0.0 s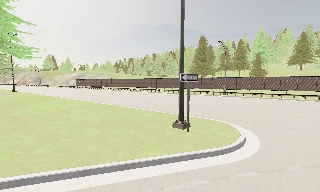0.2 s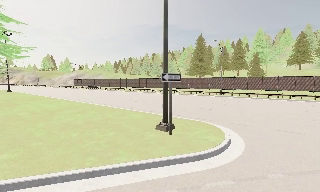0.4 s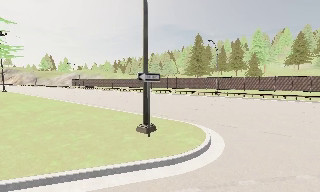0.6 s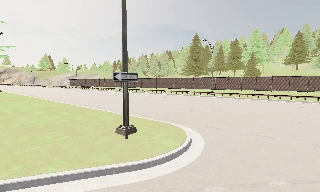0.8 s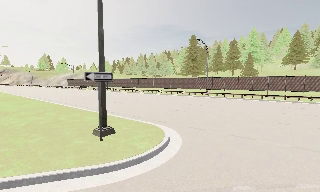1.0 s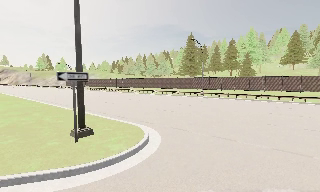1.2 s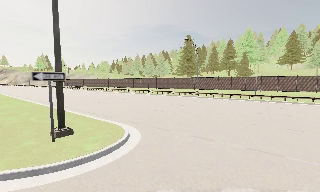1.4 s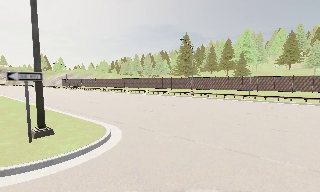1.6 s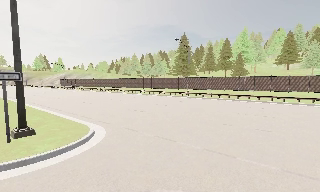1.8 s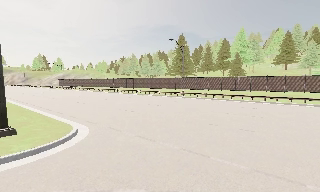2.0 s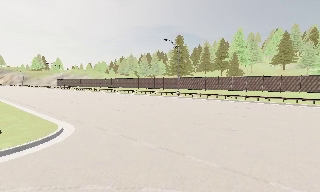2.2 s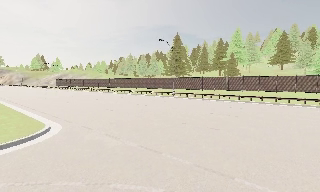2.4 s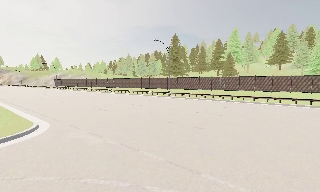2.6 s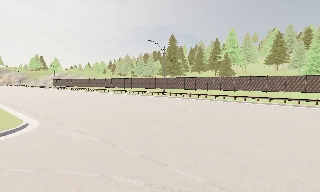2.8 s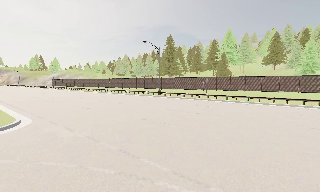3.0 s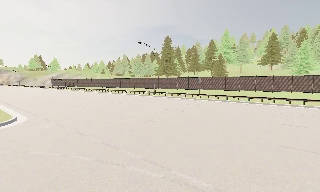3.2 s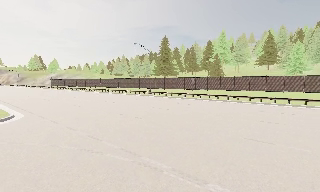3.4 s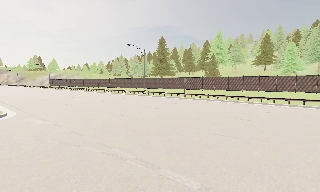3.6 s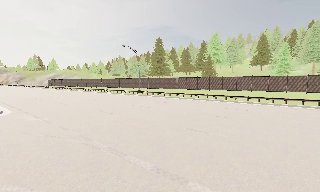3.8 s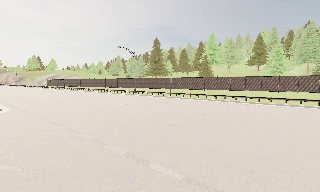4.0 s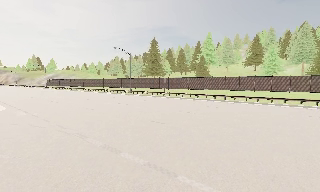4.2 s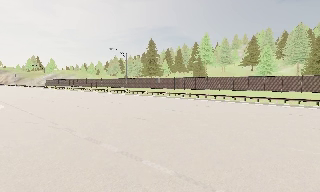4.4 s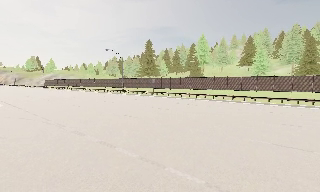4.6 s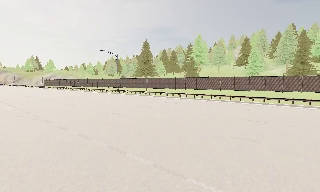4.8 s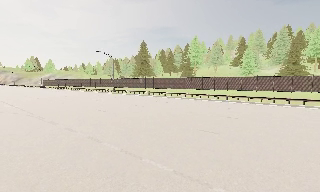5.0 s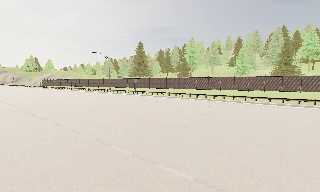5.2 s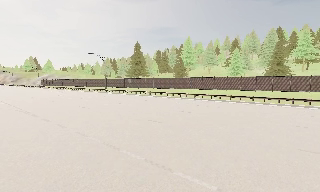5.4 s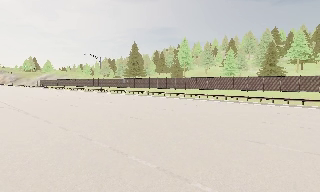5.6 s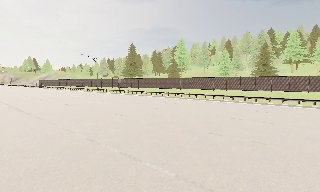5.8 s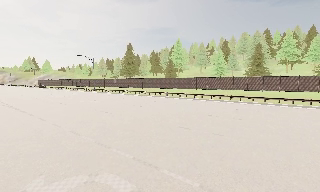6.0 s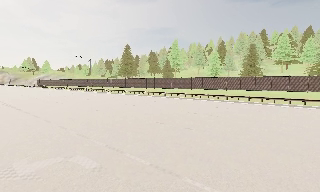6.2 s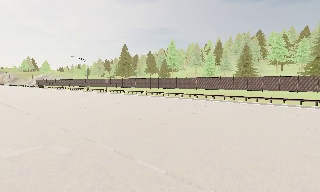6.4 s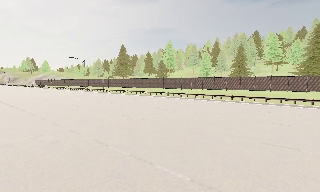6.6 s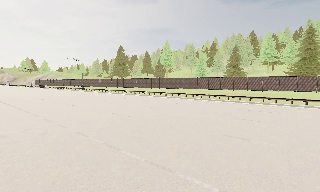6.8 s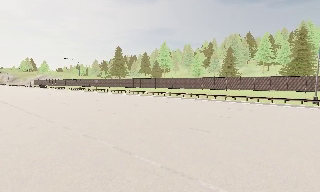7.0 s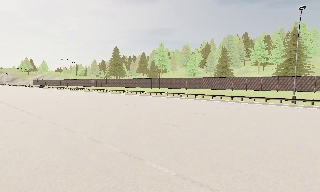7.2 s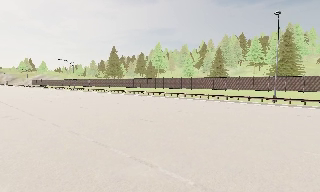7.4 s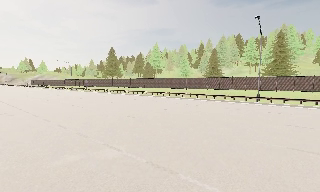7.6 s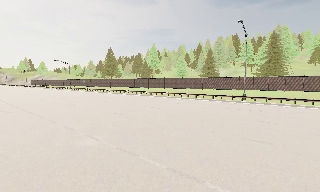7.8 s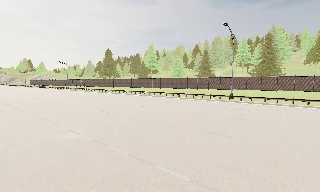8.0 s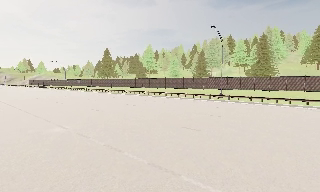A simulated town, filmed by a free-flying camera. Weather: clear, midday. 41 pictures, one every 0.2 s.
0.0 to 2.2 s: The camera travels to its right, about 8 m, so close, fixed things drift to the left.
2.2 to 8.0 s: The camera travels to its right and backward, about 35 m, so close, fixed things drift to the left.
The film runs backward here.
